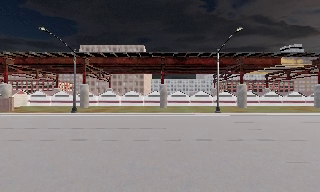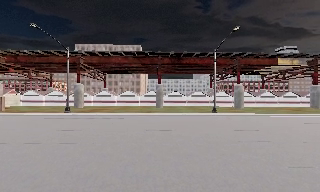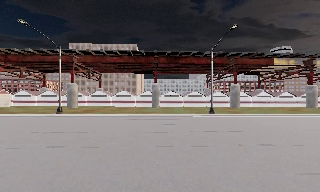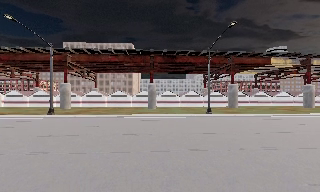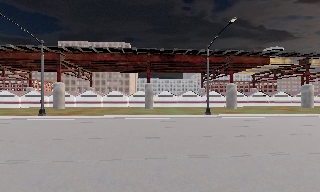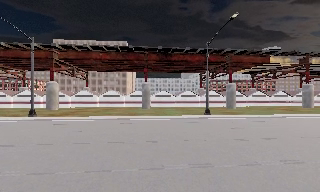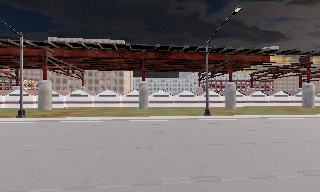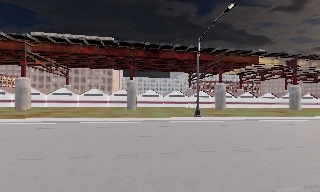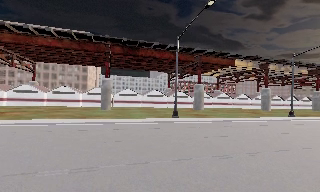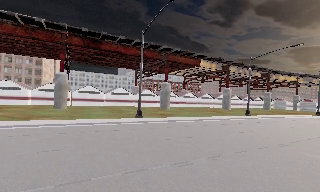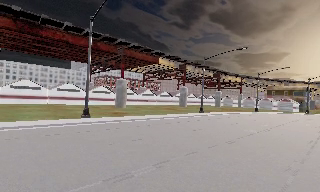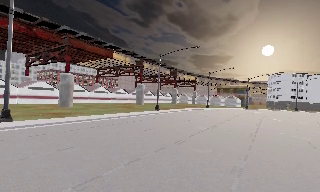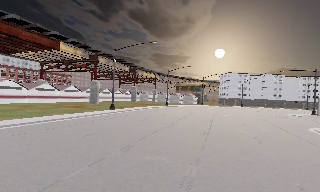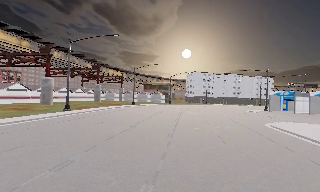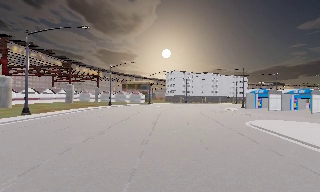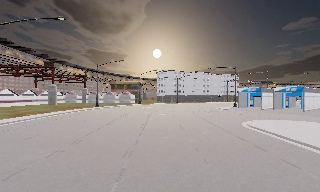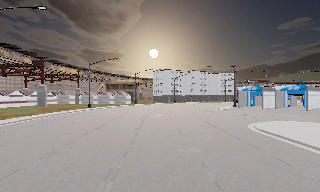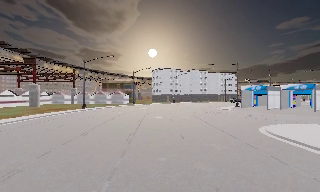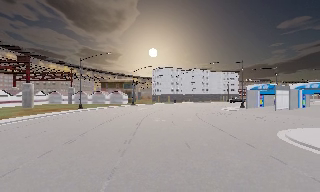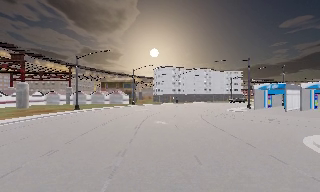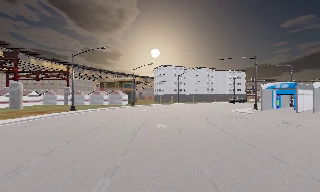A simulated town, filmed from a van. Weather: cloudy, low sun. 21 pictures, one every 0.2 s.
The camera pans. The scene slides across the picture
to the left.
The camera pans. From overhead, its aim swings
clockwise.
0.0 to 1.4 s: The camera travels forward, about 6 m, so what stands in front looms larger. It gains speed.
1.4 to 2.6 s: The camera swings to its right by about 70 degrees, and the scene slides to the left. It travels forward and to its right, about 10 m.
2.6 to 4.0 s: The scene slides to the left, as the camera pans about 10 degrees to its right. It travels forward, about 13 m, so what stands in front looms larger.
The film runs forward here.
